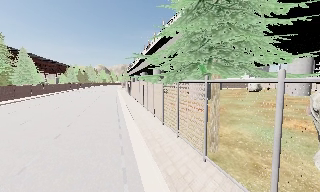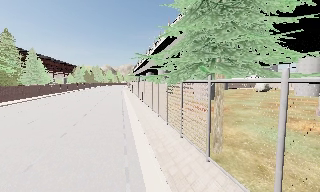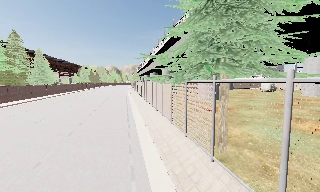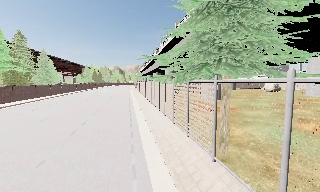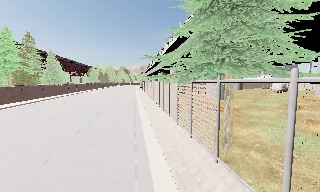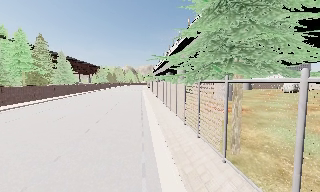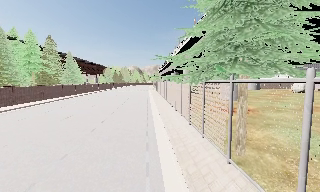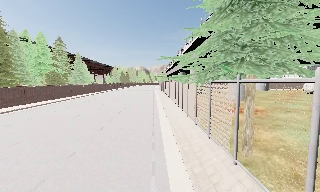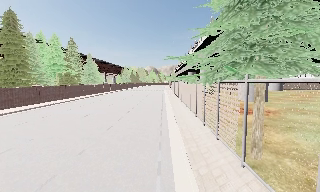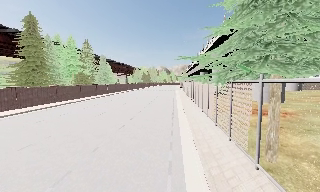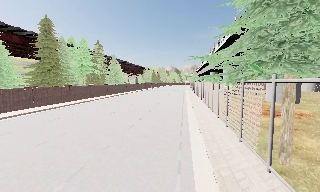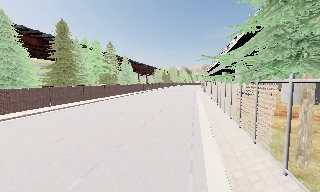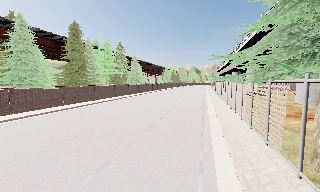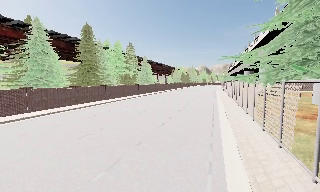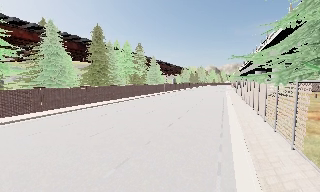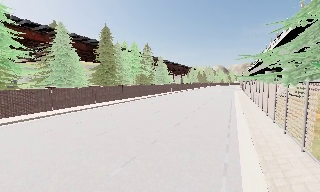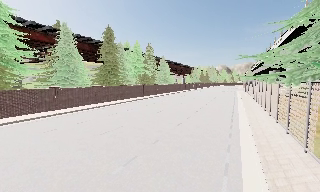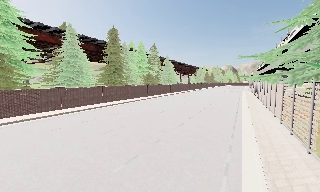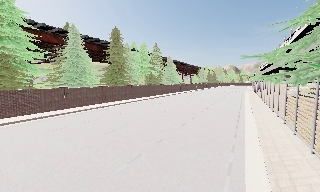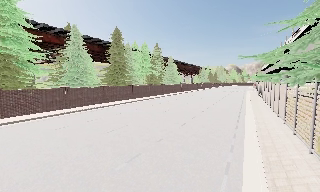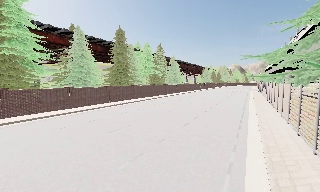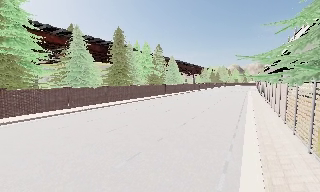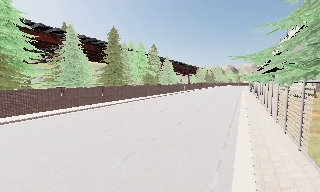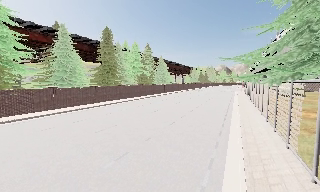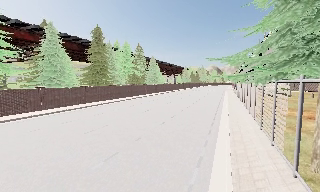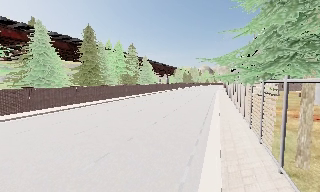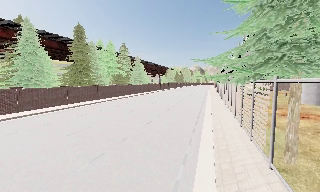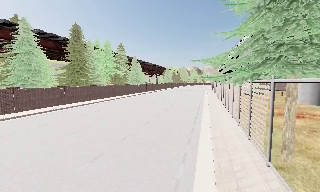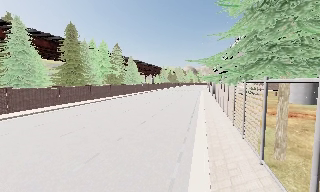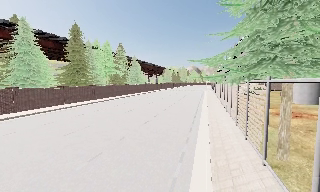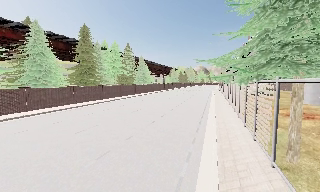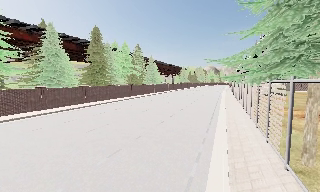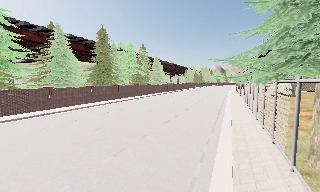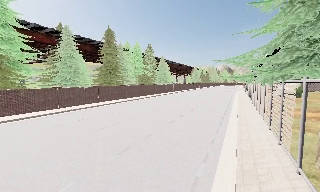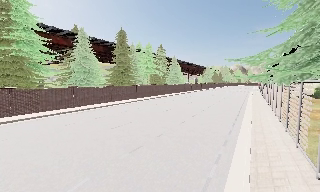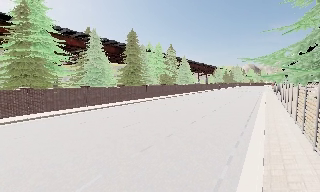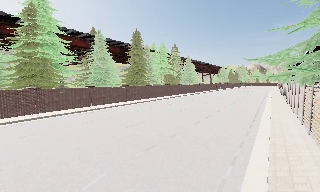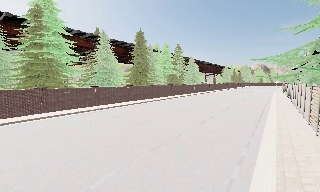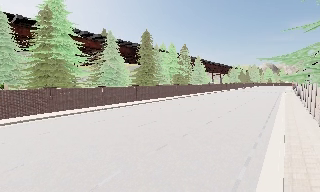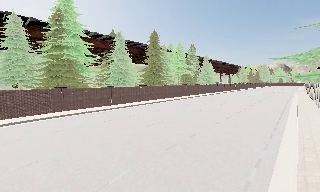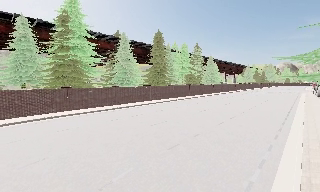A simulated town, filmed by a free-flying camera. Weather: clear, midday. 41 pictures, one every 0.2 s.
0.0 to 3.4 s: The camera pans to its left, which is counterclockwise from overhead, by about 45 degrees. It travels backward and to its right, about 1 m.
3.4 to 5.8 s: The scene slides to the left, as the camera pans about 10 degrees to its right. It travels backward, about 0.5 m, so what stands in front gets smaller.
5.8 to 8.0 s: The camera swings to its left by about 25 degrees, and the scene slides to the right. It travels backward, about 0.5 m, so what stands in front gets smaller.
The film runs backward here.
